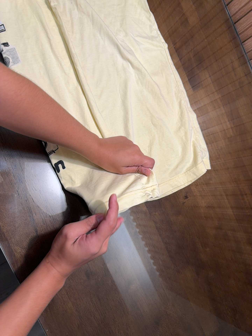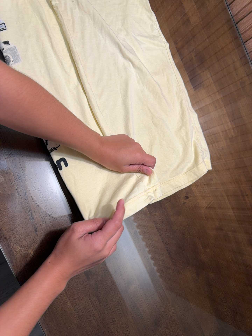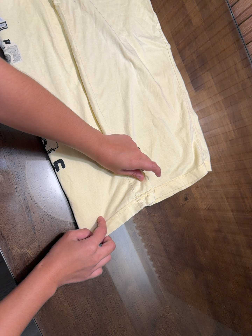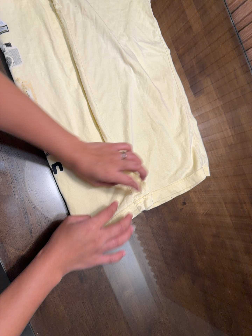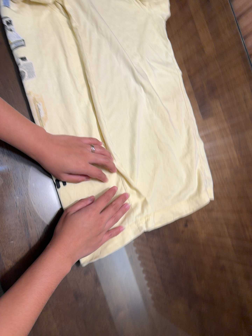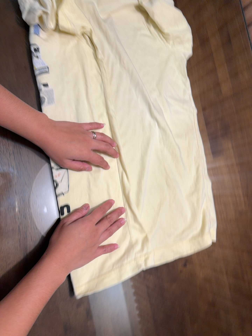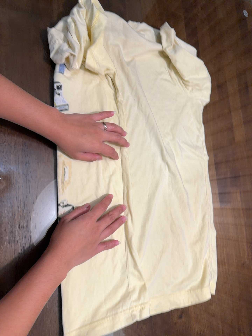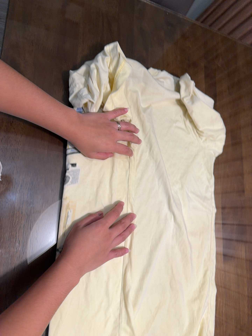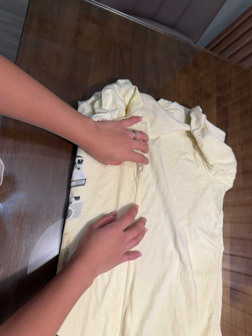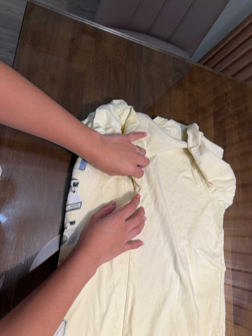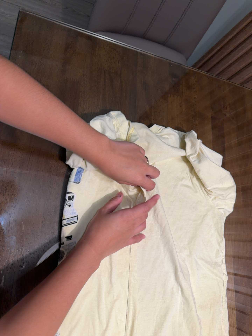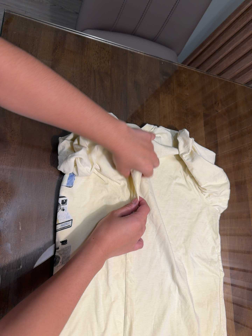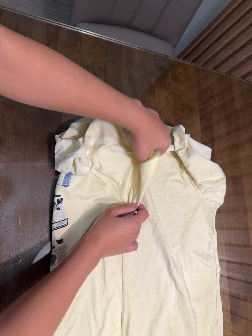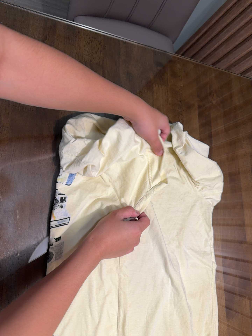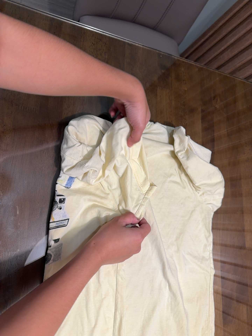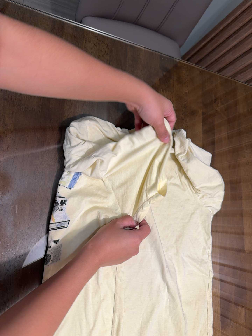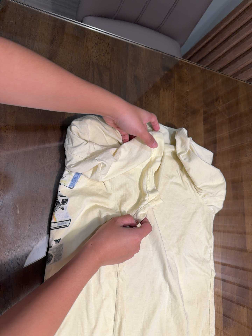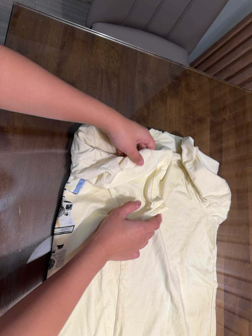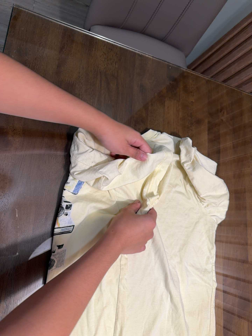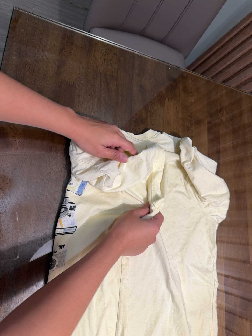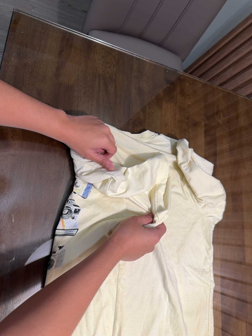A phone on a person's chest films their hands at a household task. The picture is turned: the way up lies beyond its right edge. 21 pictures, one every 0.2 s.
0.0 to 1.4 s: The camera travels toward the top of its view, about 16 cm, so close, fixed things drift downward. Its aim tips toward the top of its view by about 15 degrees, and the scene shifts downward. It rolls about its line of sight by about 25 degrees, and the scene rotates clockwise.
1.4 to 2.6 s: The camera travels toward the top of its view, about 12 cm, so close, fixed things drift downward.
2.6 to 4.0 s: The camera shifts only a little, or ends up much as it began.
The film runs forward here.
